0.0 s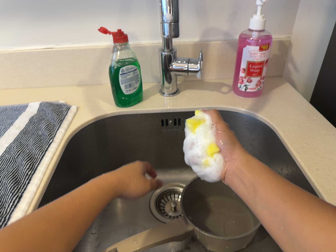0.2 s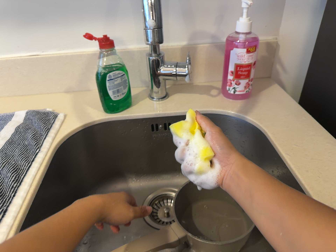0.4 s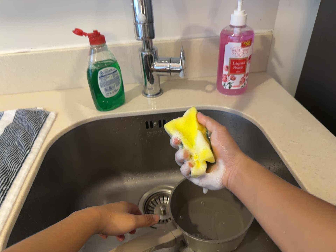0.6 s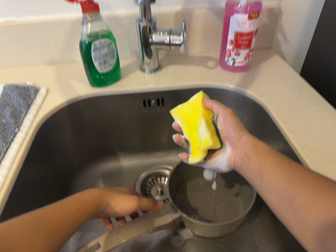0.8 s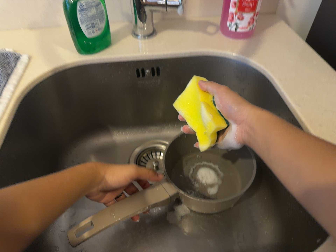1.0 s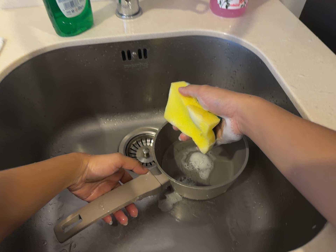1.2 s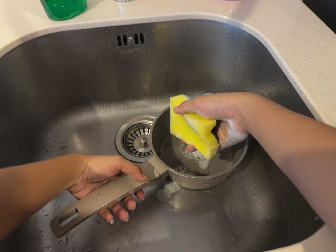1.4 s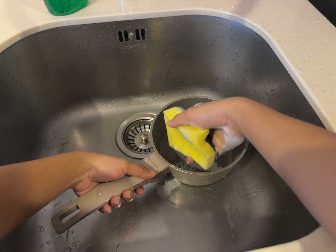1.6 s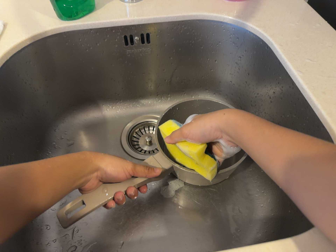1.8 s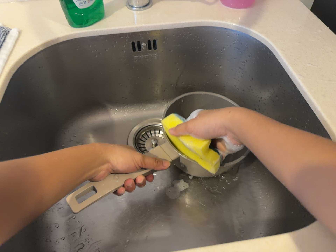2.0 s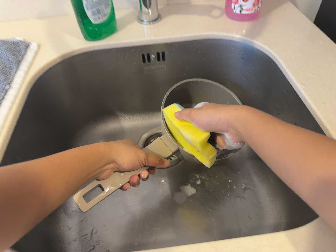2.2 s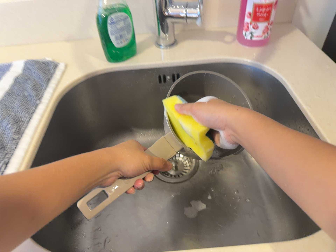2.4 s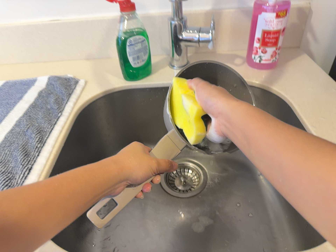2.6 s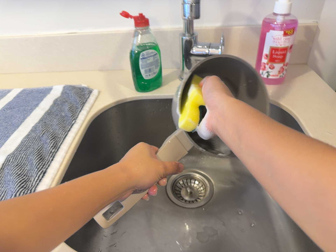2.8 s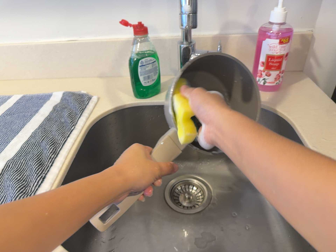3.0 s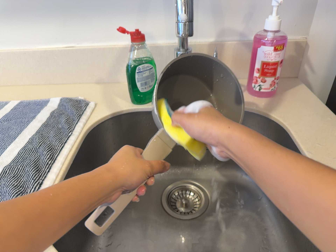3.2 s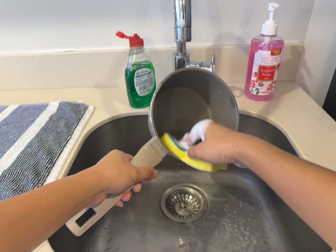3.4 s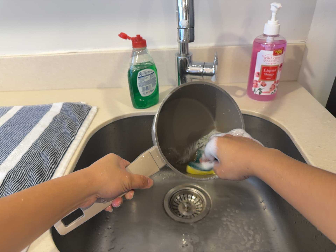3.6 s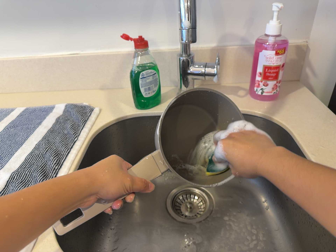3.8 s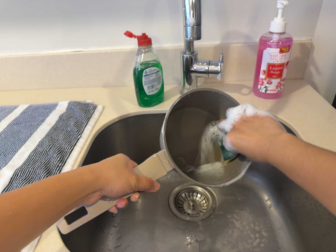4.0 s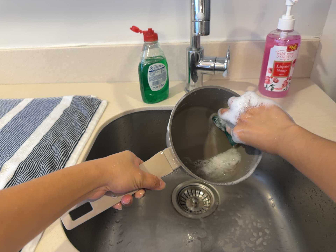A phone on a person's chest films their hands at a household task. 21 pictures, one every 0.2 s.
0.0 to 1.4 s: The camera travels forward, about 12 cm, so what stands in front looms larger. Its aim tips toward the bottom of its view by about 20 degrees, and the scene shifts upward.
1.4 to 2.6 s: The camera pans to its left by about 10 degrees. It travels backward, about 12 cm, so what stands in front gets smaller. Its aim tips toward the top of its view by about 15 degrees, and the scene shifts downward.
2.6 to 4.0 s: The camera shifts only a little, or ends up much as it began.
The film runs forward here.
